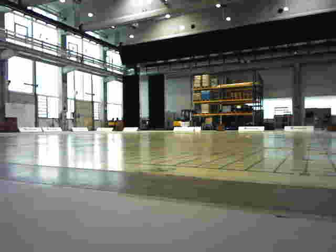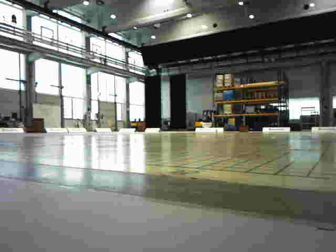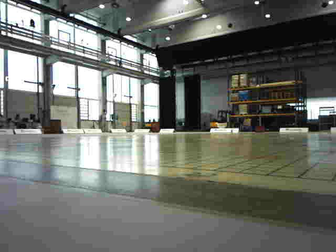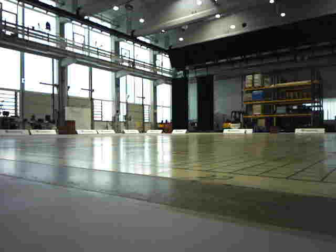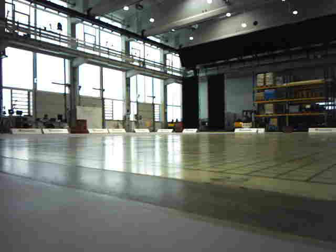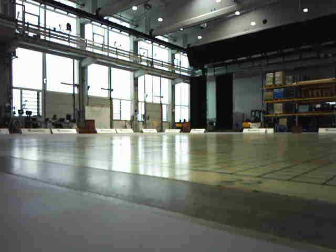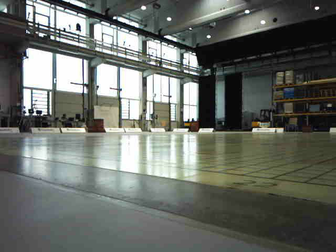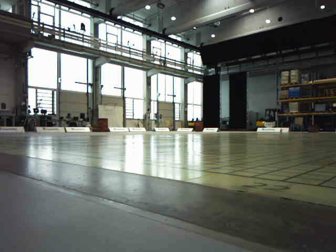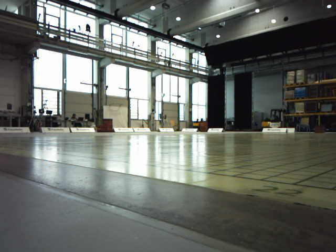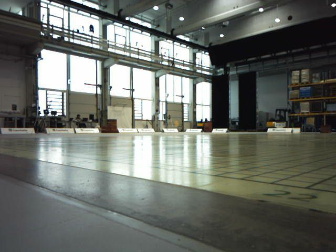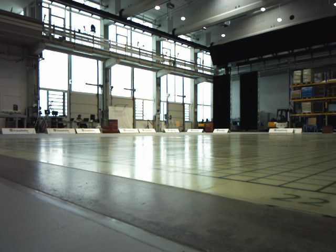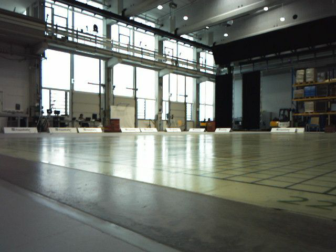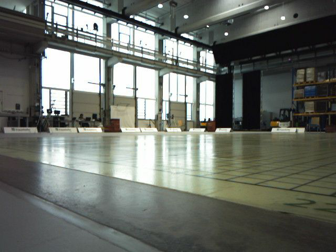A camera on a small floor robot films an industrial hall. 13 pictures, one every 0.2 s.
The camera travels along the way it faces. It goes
forward.
0.0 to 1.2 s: The camera swings to its left by about 15 degrees, and the scene slides to the right. It travels forward, about 0.2 m, so what stands in front looms larger.
1.2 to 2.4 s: The camera travels forward, about 0.2 m, so what stands in front looms larger.
The film runs forward here.
